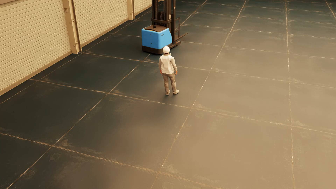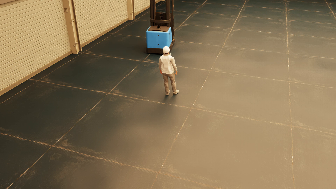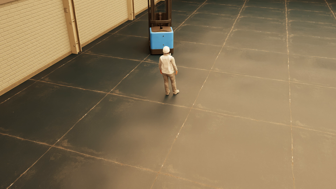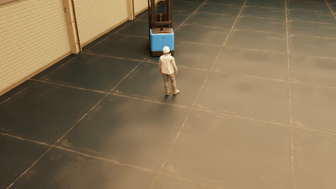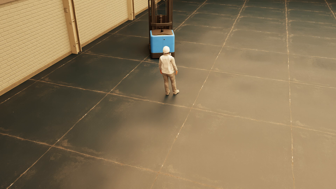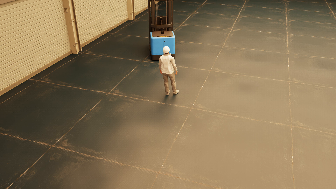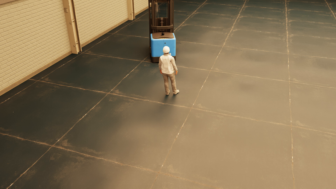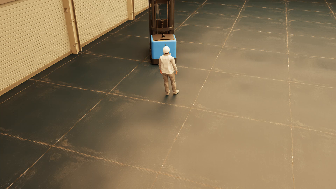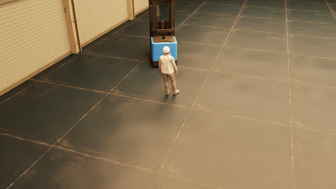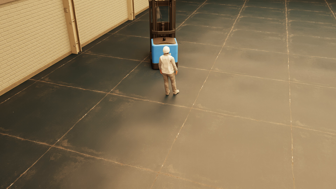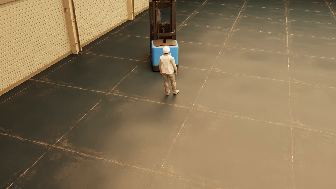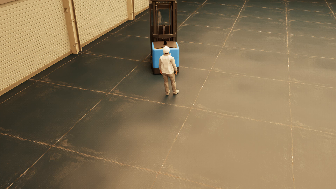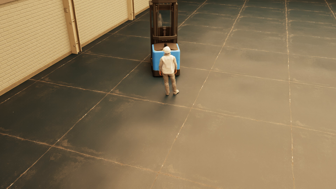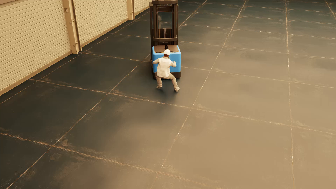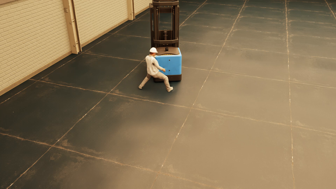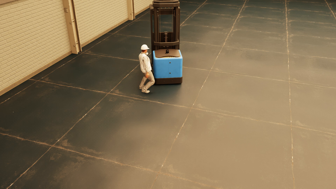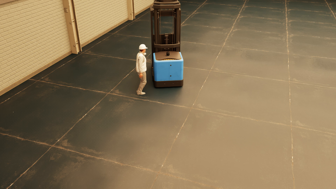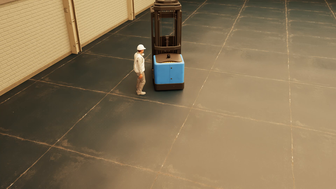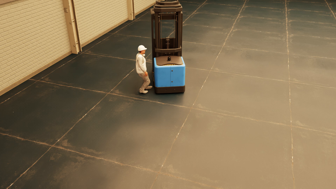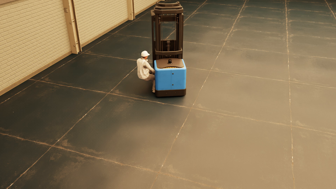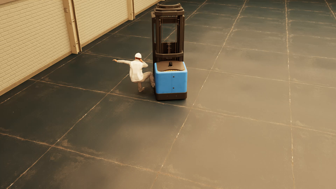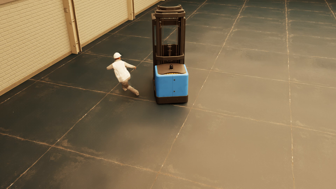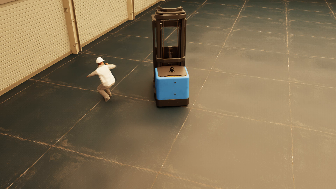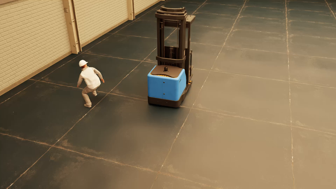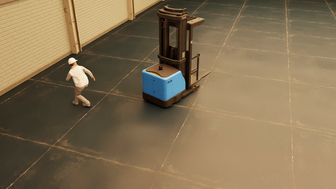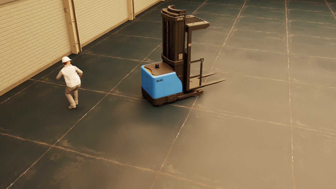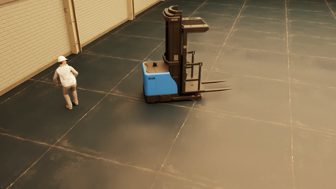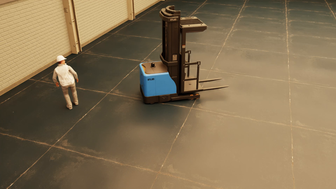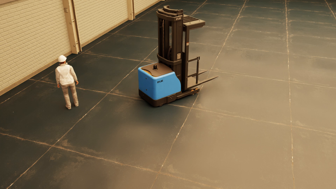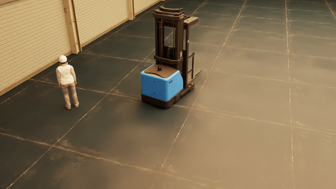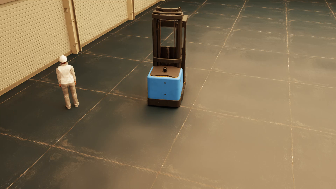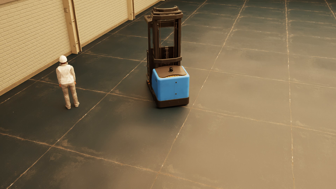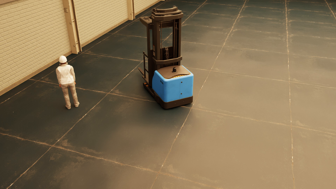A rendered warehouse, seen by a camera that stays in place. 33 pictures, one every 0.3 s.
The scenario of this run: Near miss between a forklift and a person.
